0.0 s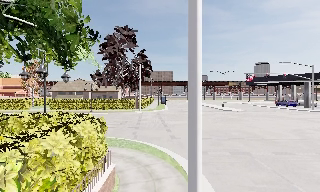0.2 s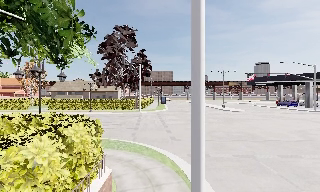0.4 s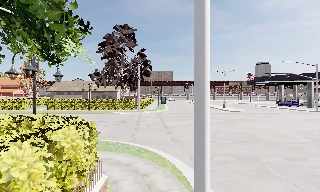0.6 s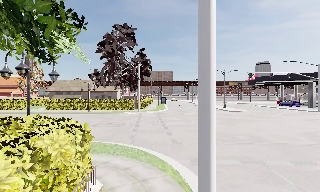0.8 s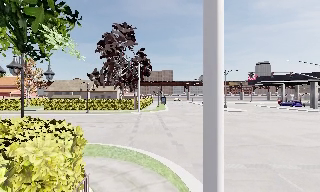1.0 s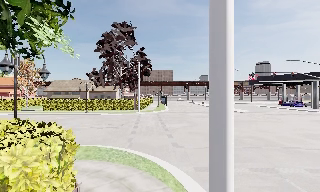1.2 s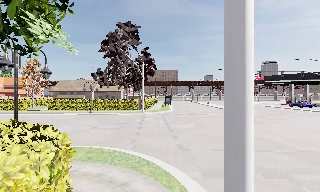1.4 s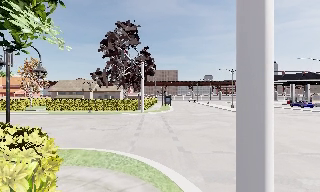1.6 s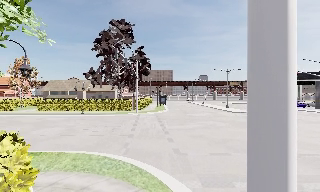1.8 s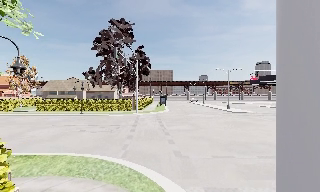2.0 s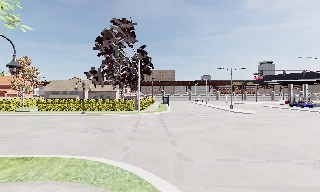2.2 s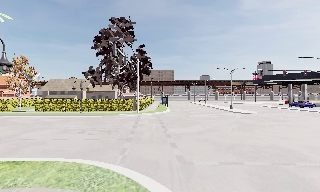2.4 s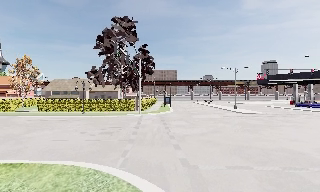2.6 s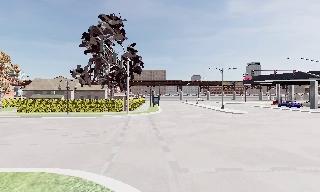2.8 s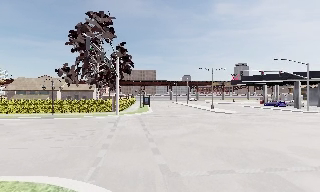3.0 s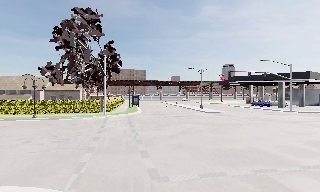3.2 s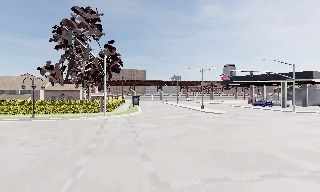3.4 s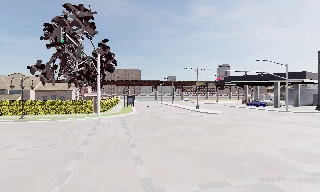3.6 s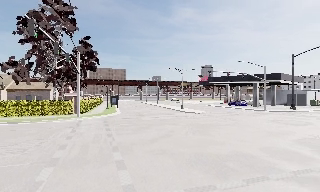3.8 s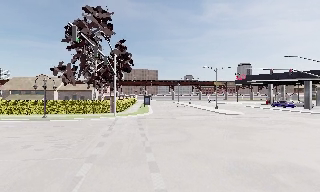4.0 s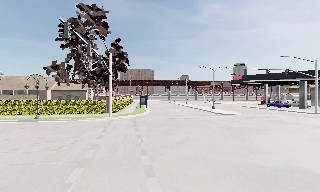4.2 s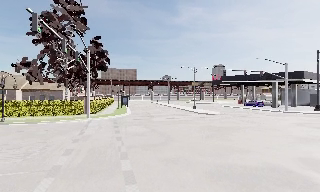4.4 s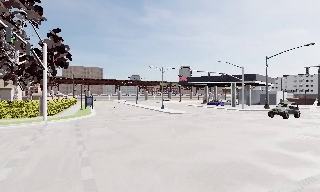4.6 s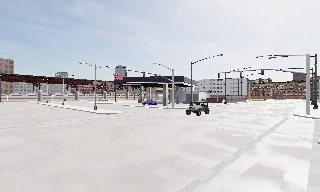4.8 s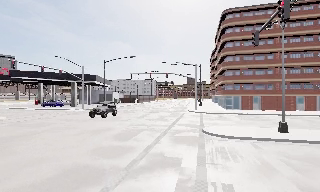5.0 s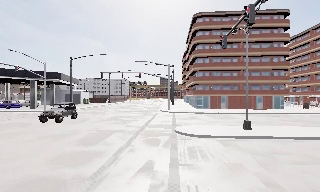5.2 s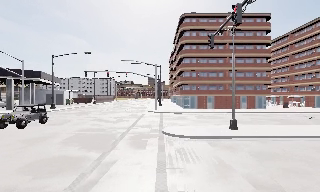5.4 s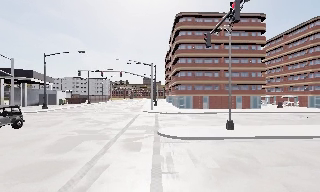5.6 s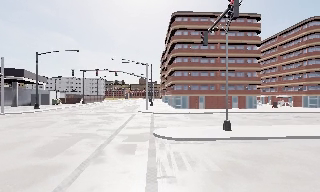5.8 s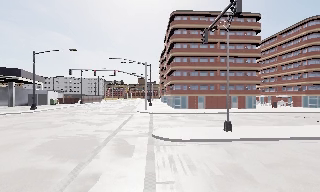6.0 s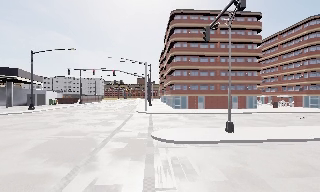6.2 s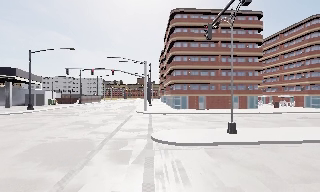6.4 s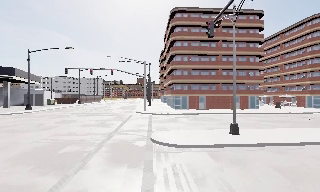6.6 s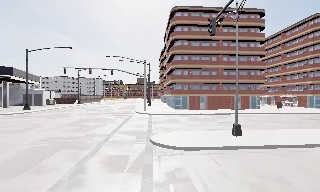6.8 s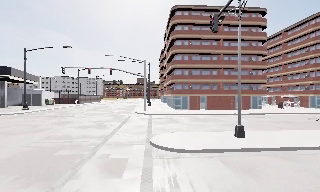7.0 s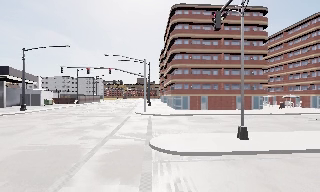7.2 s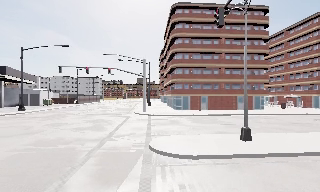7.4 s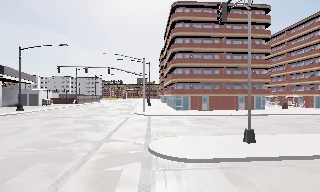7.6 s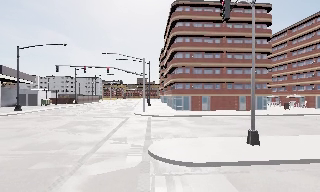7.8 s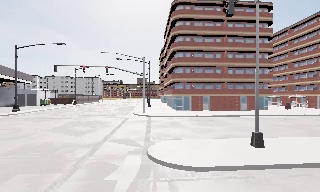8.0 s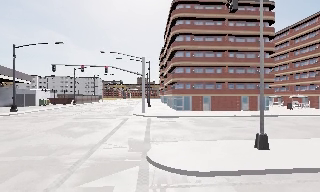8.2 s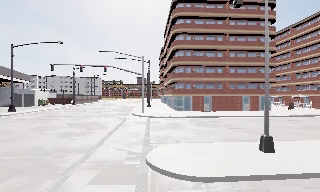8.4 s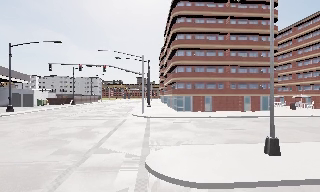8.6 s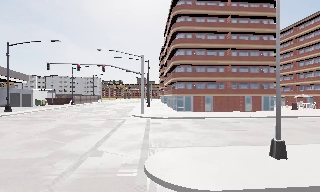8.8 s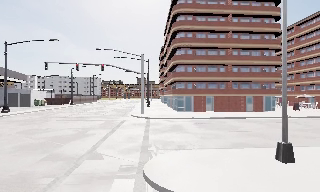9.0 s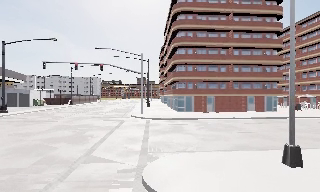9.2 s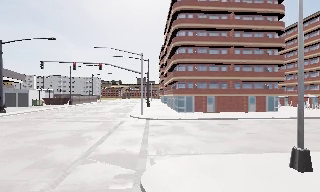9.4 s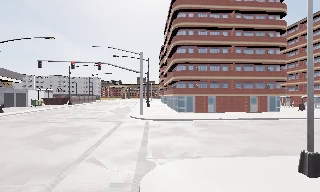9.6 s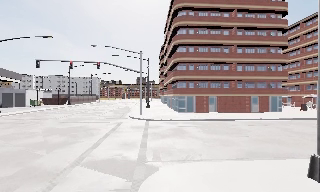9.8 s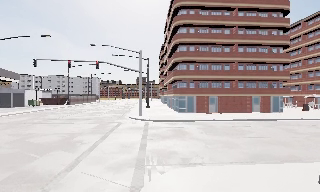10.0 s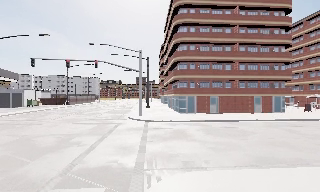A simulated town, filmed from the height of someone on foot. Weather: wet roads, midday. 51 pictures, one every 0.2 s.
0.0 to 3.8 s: The camera travels forward, about 6 m, so what stands in front looms larger.
3.8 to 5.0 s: The camera pans to its right, which is clockwise from overhead, by about 80 degrees. It travels forward, about 2 m.
5.0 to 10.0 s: The camera travels forward, about 8 m, so what stands in front looms larger.
The film runs forward here.
